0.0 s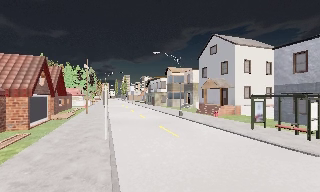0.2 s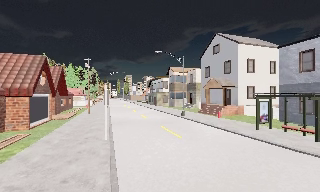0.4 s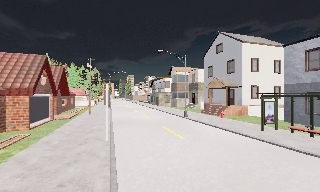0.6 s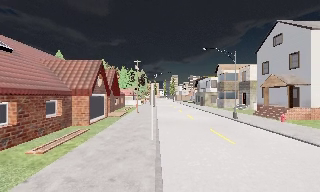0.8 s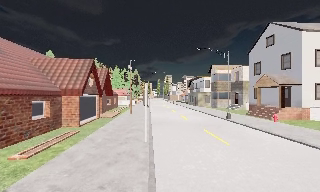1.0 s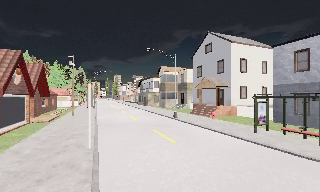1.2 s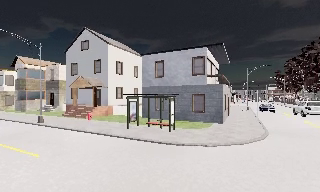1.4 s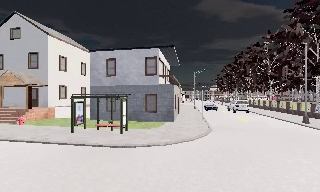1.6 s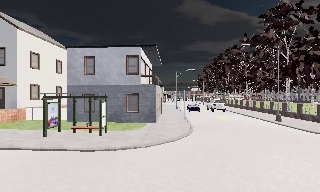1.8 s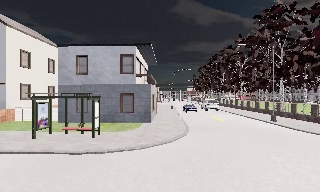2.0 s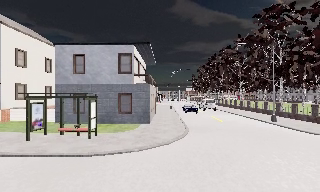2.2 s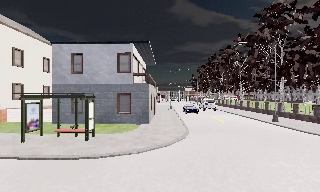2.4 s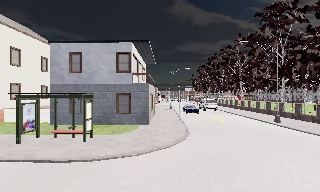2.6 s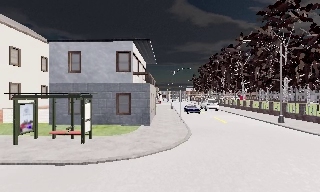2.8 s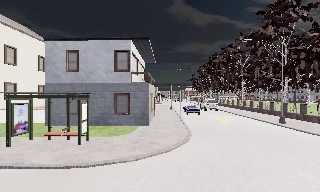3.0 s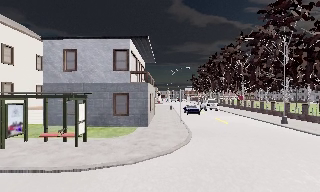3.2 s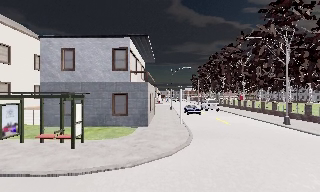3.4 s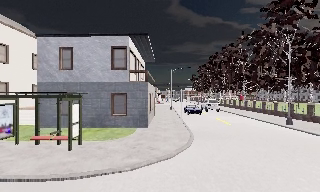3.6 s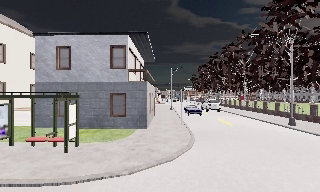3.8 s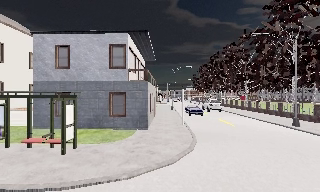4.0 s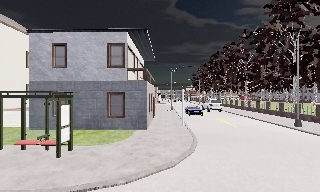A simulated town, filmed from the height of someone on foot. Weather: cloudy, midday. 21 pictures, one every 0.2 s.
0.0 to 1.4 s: The camera pans to its right, which is clockwise from overhead, by about 60 degrees. It travels forward, about 2 m.
1.4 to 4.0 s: The camera travels forward, about 3.5 m, so what stands in front looms larger.
The film runs forward here.
